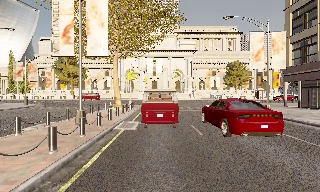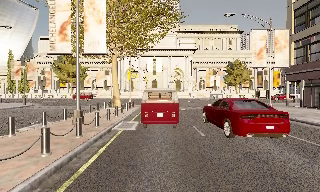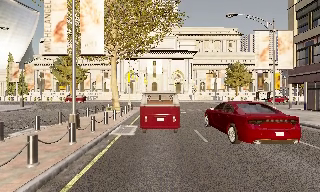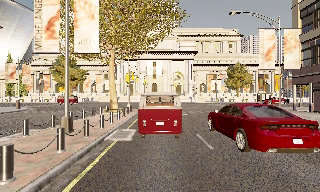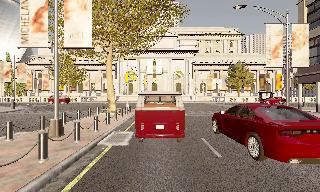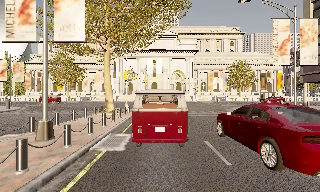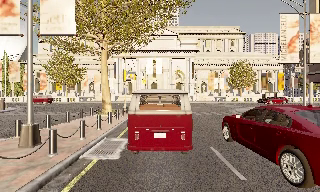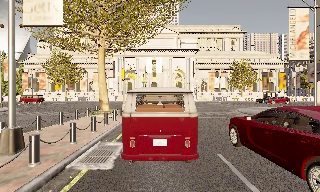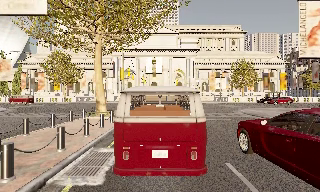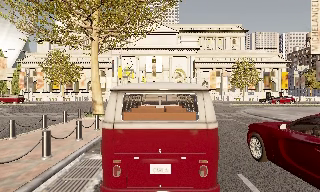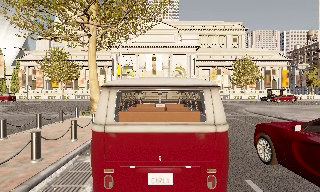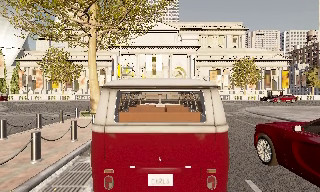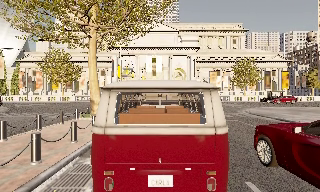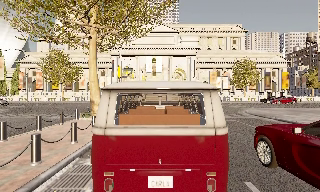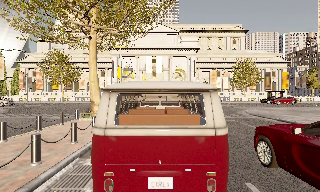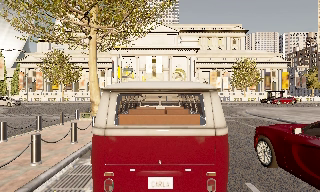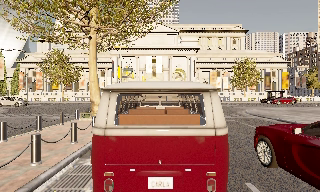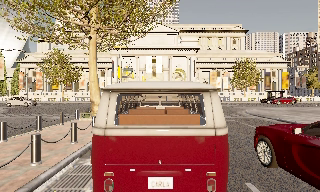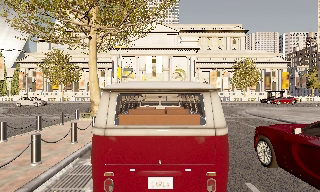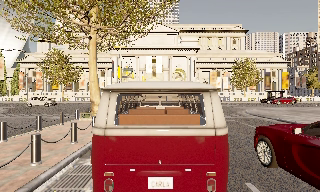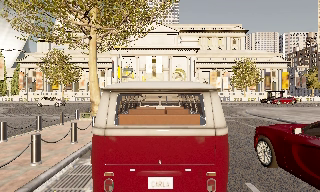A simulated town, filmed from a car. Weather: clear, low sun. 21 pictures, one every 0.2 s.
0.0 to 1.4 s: The camera travels forward, about 4 m, so what stands in front looms larger. It gains speed.
1.4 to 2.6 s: The camera travels forward, about 1.5 m, so what stands in front looms larger. It loses speed.
2.6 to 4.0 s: The camera keeps its place and its aim.
The film runs forward here.
